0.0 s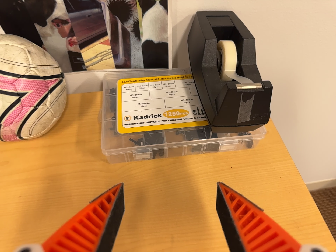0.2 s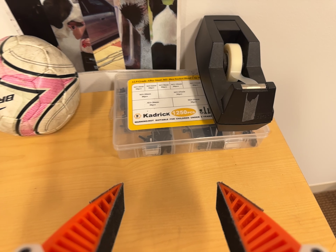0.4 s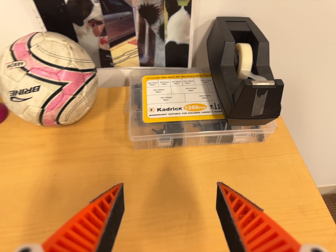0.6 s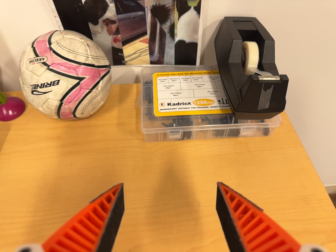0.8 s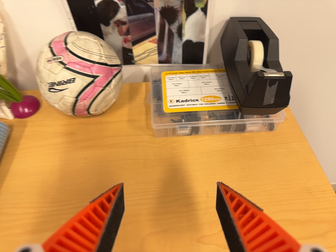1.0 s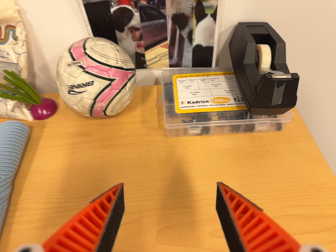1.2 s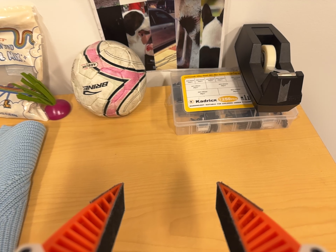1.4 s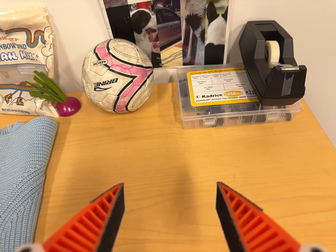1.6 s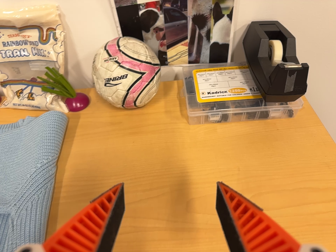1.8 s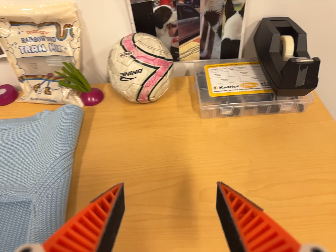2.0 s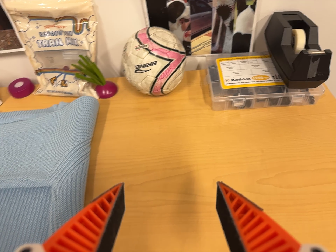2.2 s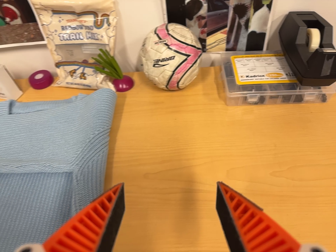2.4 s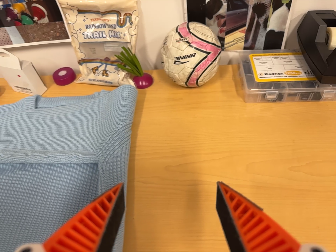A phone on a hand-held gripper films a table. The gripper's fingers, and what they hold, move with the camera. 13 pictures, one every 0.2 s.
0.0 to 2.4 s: The camera pans to its left by about 10 degrees. It travels backward, to its left and toward the bottom of its view, about 26 cm, so what stands in front gets smaller.
The film runs forward here.
